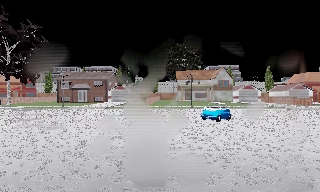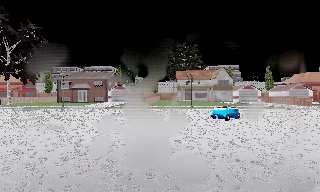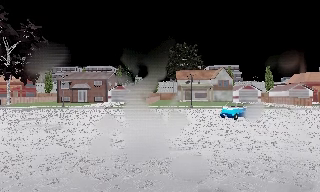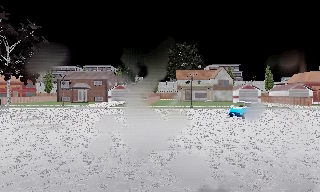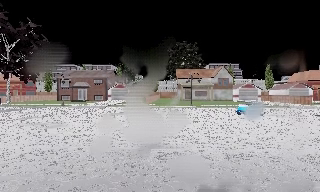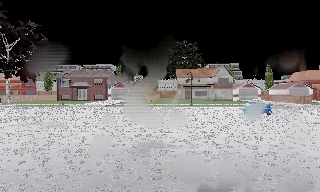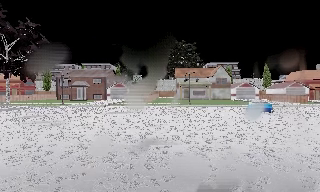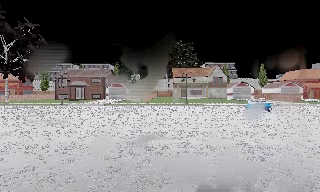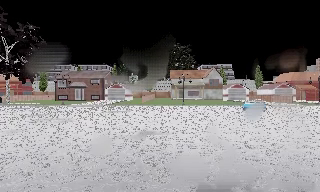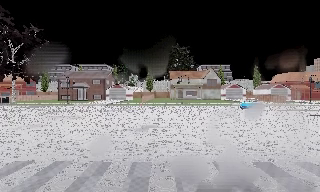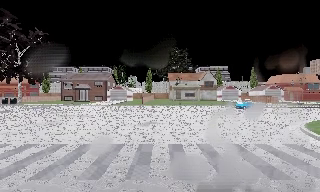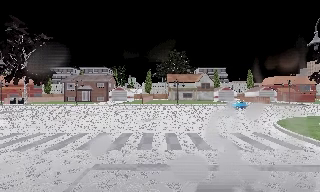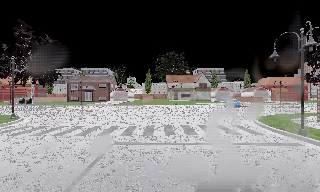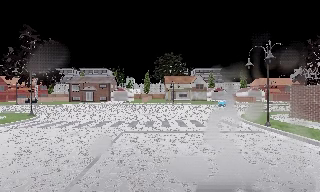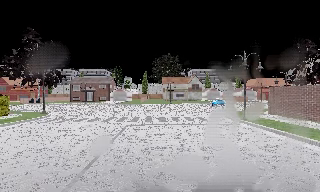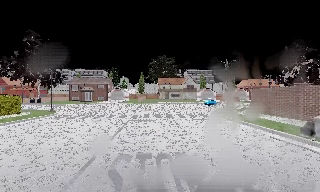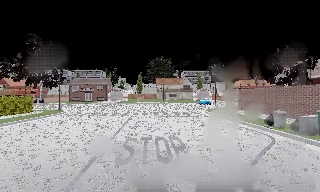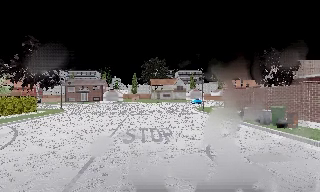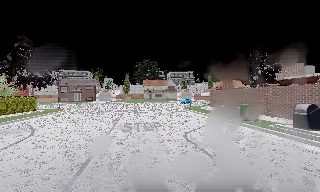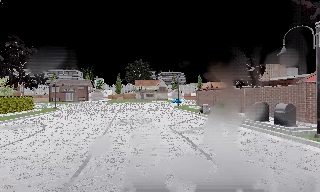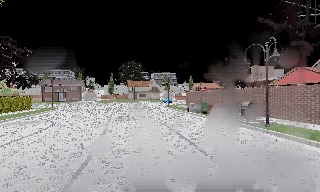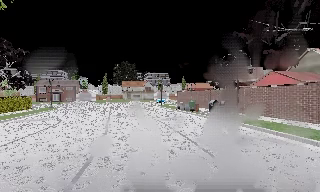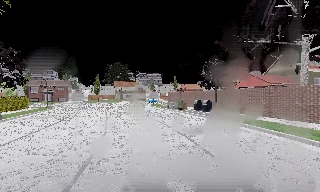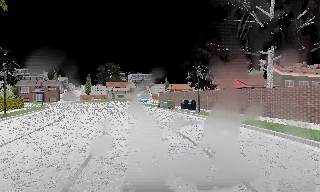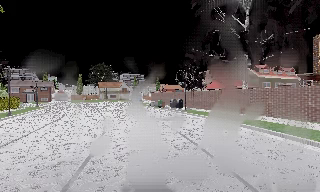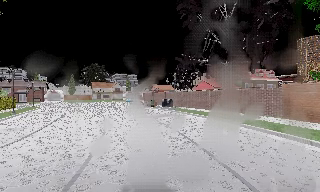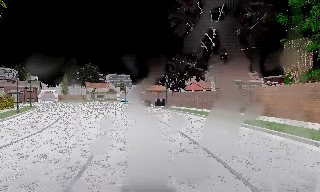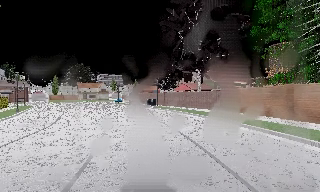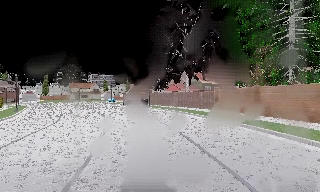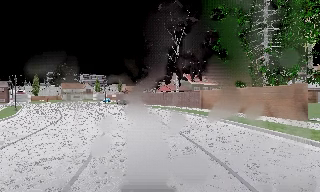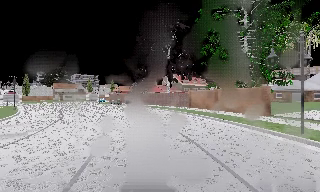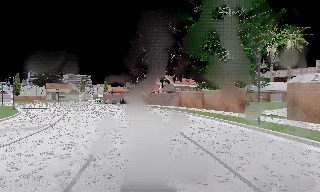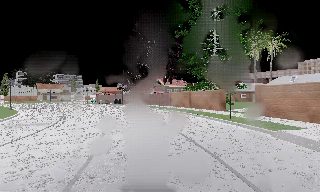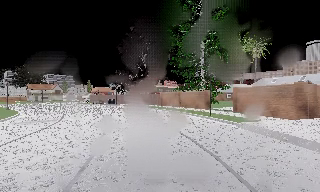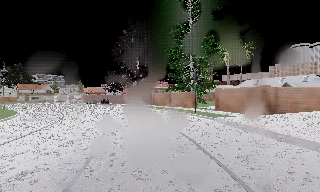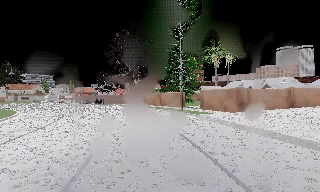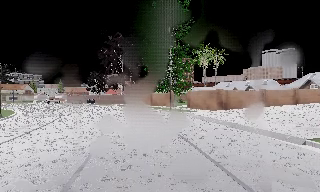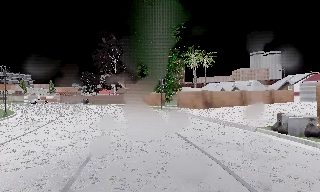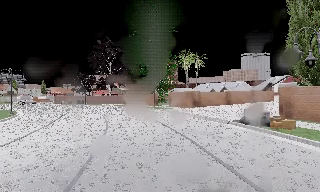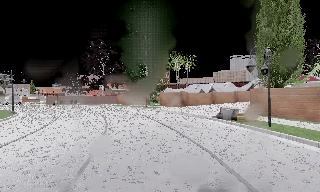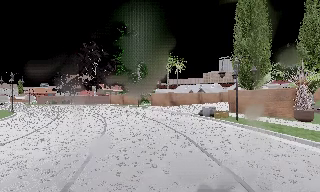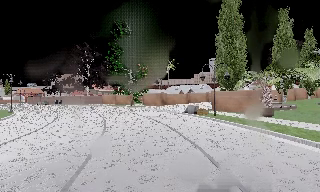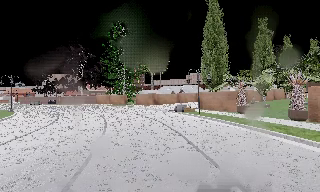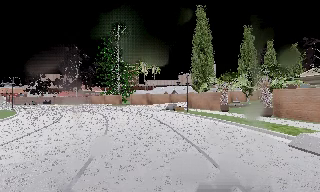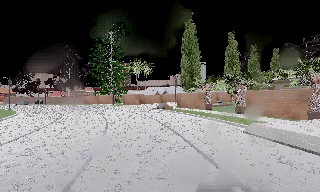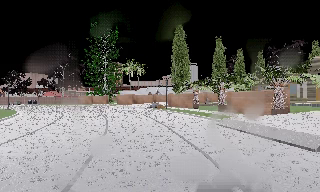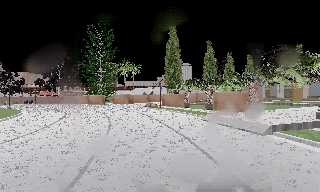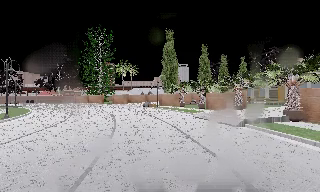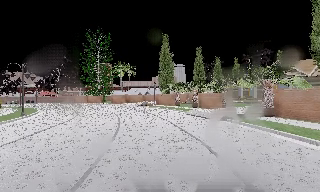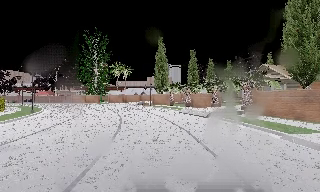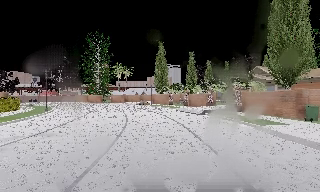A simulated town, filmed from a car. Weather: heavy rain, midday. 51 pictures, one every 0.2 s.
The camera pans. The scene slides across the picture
to the left.
The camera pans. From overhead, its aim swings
clockwise.
0.0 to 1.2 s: The camera shifts only a little, or ends up much as it began.
1.2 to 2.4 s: The camera travels backward, about 8 m, so what stands in front gets smaller. It gains speed.
2.4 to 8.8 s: The camera swings to its right by about 80 degrees, and the scene slides to the left. It travels backward, about 65 m.
8.8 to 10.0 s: The camera travels backward, about 12 m, so what stands in front gets smaller.
The film runs backward here.
